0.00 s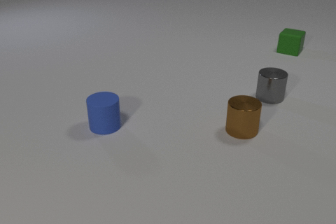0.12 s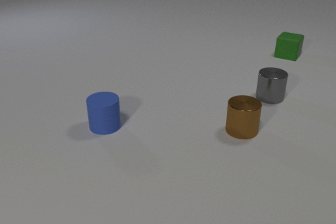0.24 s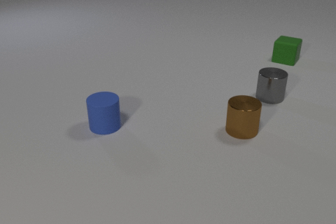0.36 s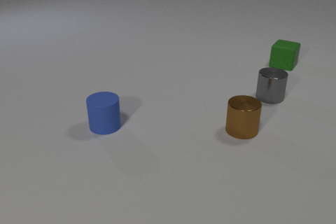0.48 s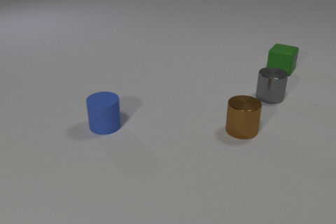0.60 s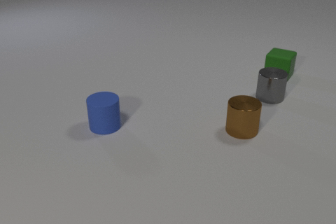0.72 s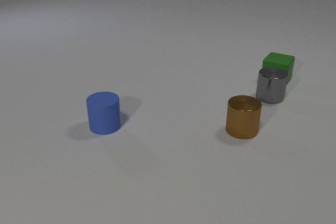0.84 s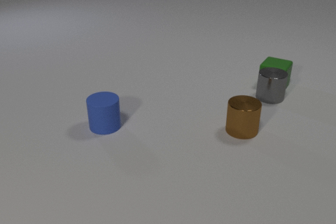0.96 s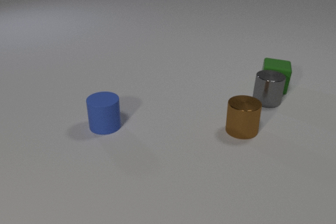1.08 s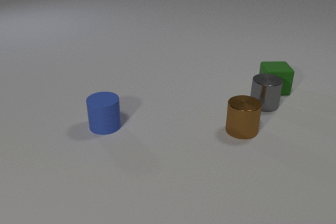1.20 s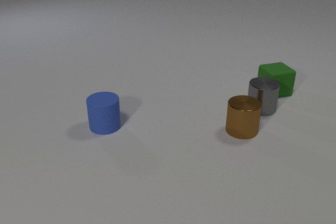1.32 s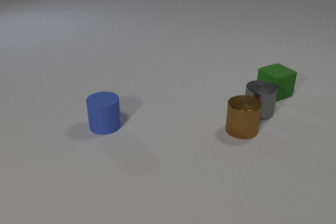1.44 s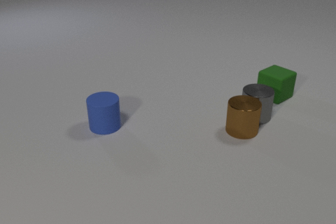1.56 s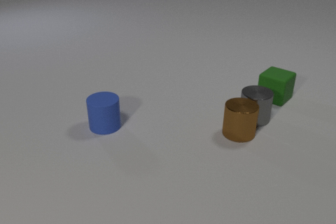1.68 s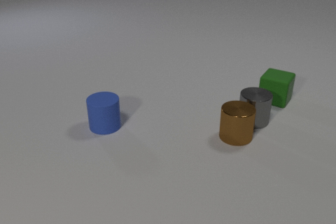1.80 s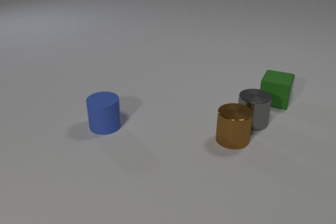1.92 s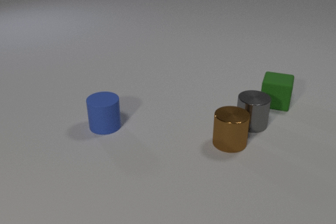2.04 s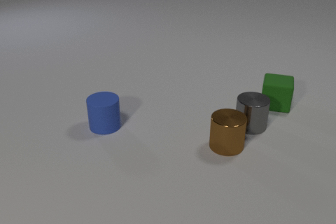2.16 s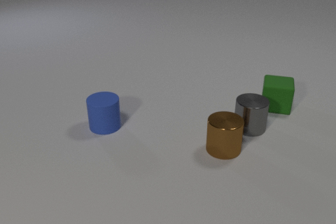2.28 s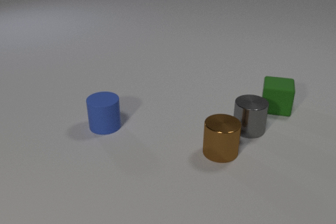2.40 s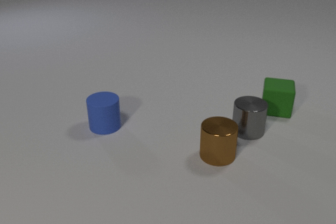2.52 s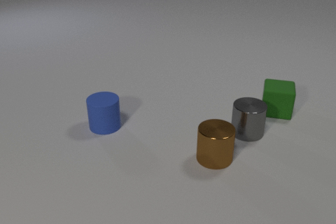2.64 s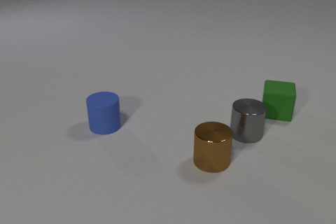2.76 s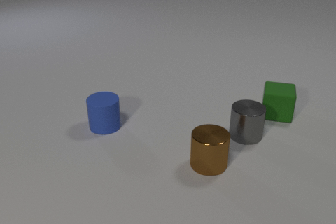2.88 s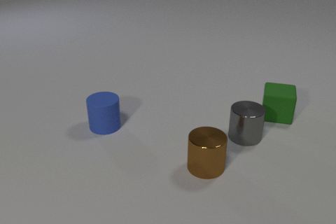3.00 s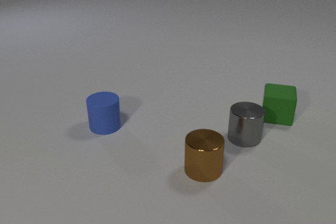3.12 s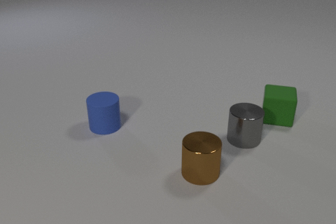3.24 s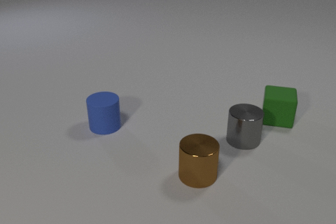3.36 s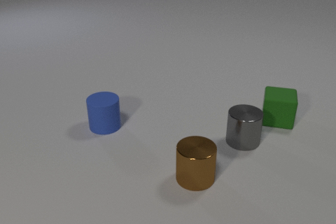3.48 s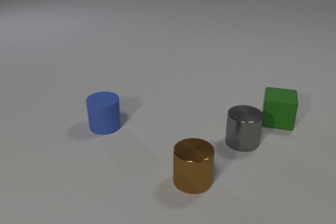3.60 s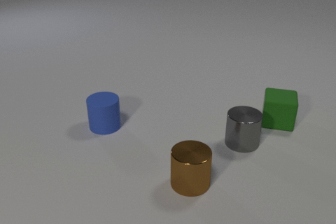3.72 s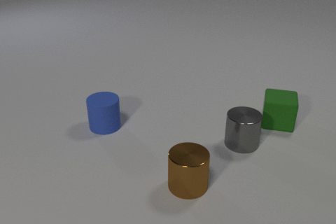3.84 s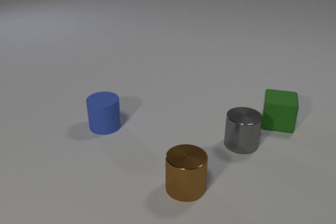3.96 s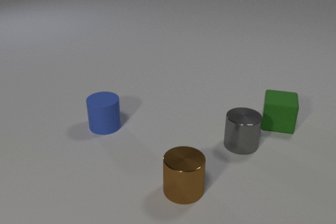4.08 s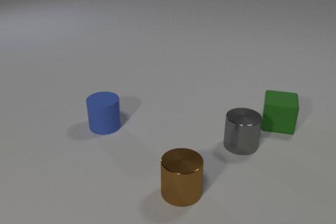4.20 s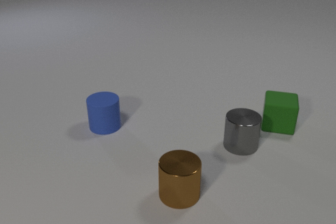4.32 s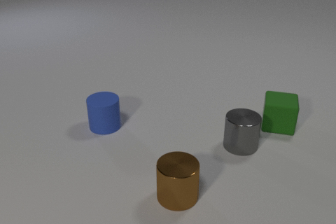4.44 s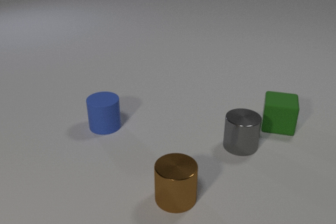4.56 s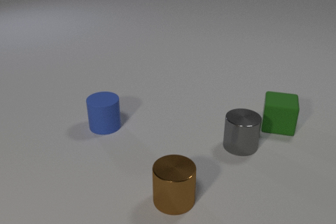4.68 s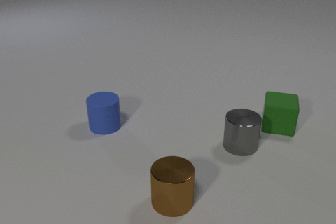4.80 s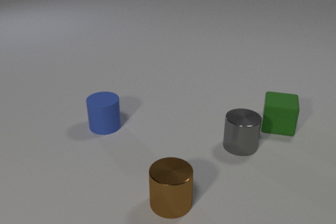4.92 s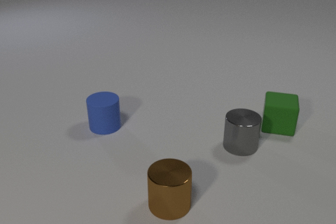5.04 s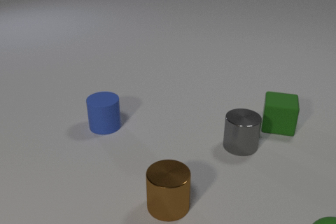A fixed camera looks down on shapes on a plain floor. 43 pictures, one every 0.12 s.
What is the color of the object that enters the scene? green.
What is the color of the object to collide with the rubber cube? gray.
Are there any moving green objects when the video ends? yes.
0.00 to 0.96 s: The green rubber cube slides toward the camera. The gray metal cylinder slides toward the camera. The green rubber cube and the gray metal cylinder collide.
0.96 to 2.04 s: The green rubber cube slides toward the camera, spins so that its near face slides to the right, counterclockwise seen from above. The gray metal cylinder slides toward the camera. The brown metal cylinder slides toward the camera and to the left. The gray metal cylinder and the brown metal cylinder collide.
2.04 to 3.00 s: The green rubber cube slides toward the camera. The gray metal cylinder slides toward the camera. The brown metal cylinder slides toward the camera and to the left.
3.00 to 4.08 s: The green rubber cube slides toward the camera. The gray metal cylinder slides toward the camera. The brown metal cylinder slides toward the camera and to the left.
4.08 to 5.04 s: The green rubber sphere comes in at the bottom edge. The brown metal cylinder slides toward the camera and to the left.
